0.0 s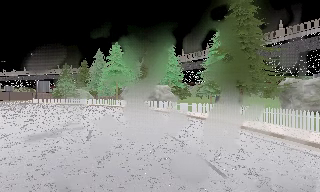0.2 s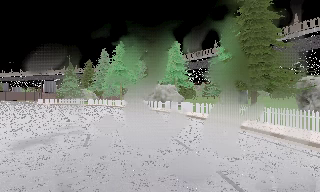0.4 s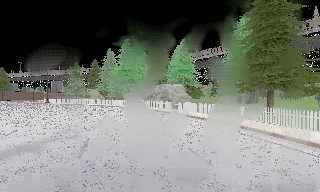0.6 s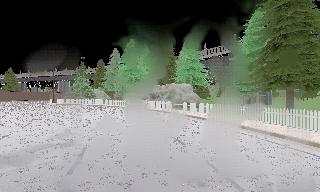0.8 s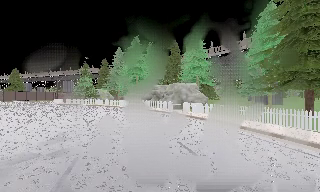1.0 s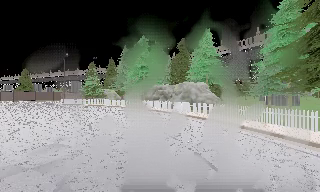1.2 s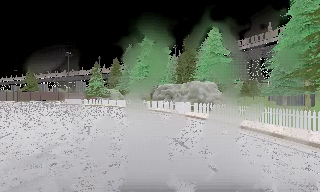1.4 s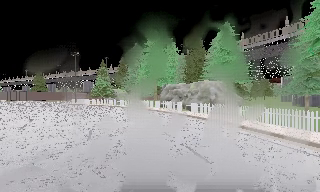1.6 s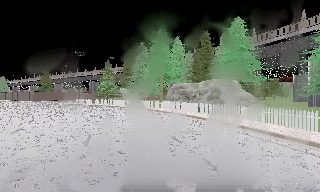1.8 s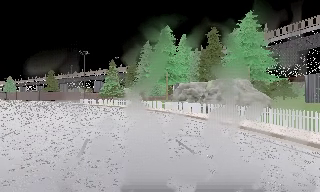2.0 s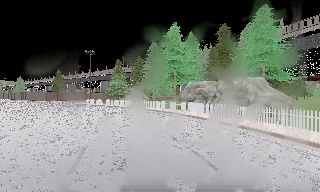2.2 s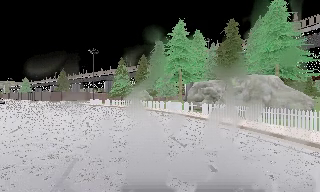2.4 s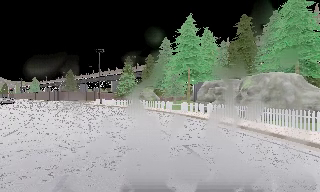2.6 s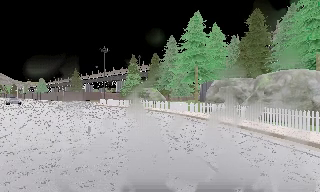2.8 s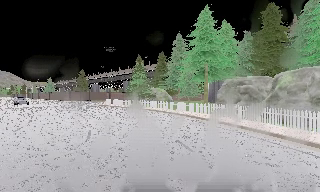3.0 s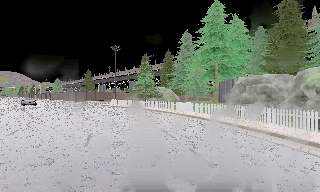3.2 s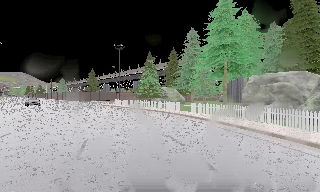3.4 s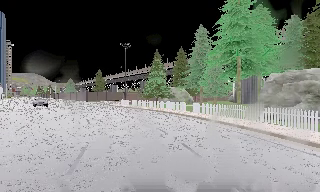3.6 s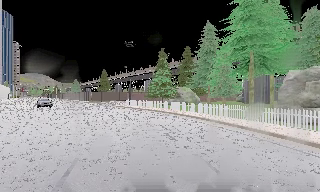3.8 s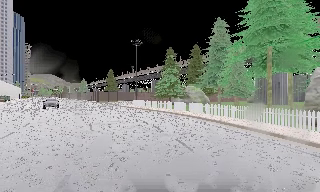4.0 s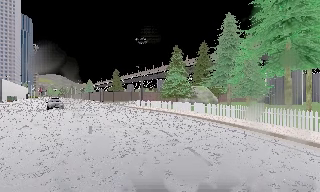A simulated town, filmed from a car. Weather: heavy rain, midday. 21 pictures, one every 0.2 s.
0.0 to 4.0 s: The scene slides to the right, as the camera pans about 40 degrees to its left. It travels forward, about 20 m.
The film runs forward here.
